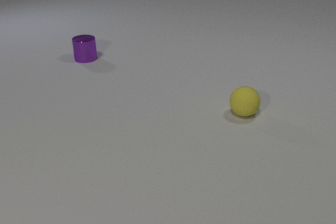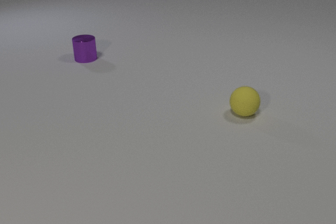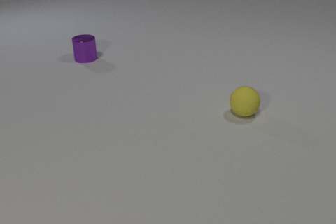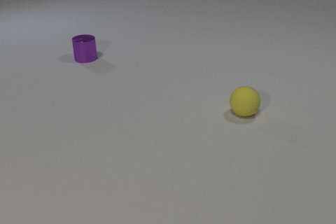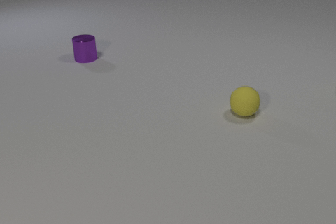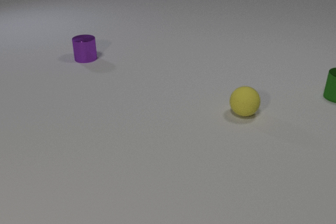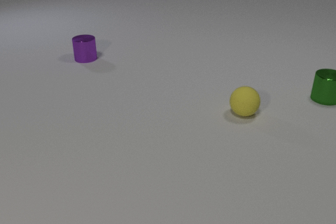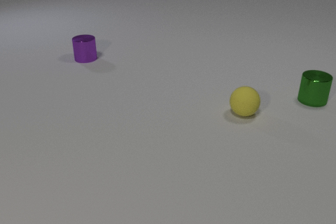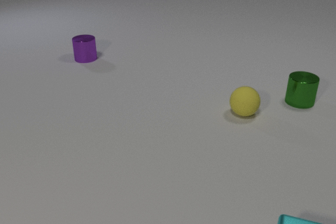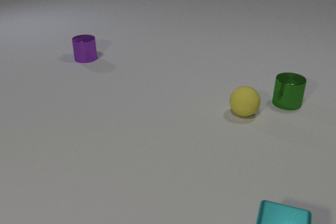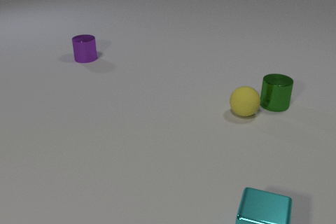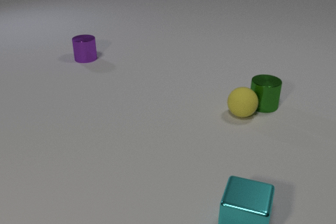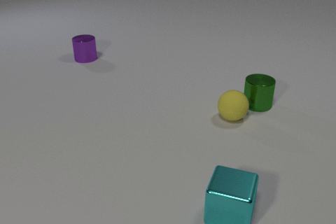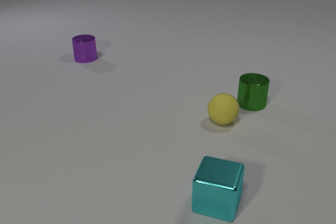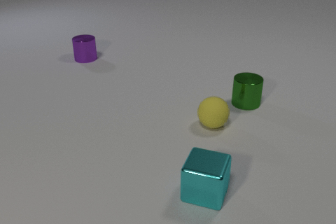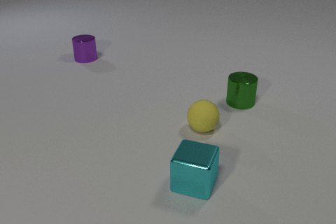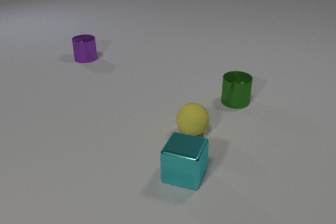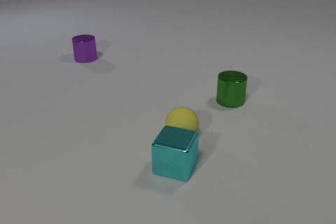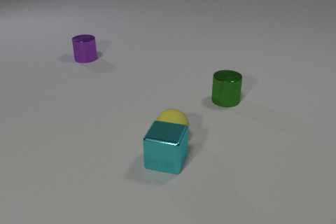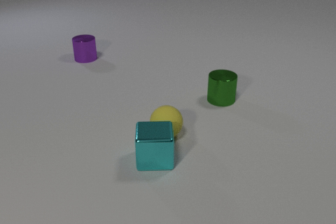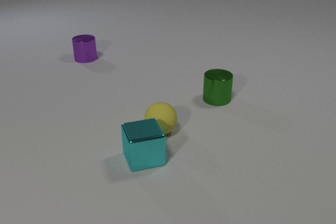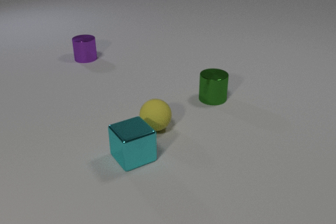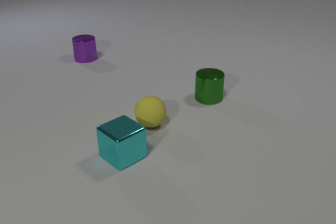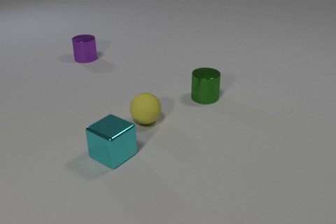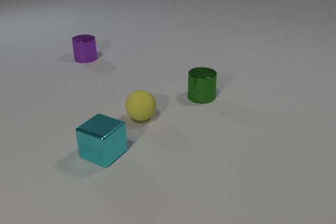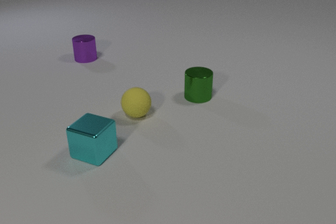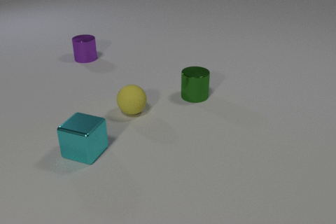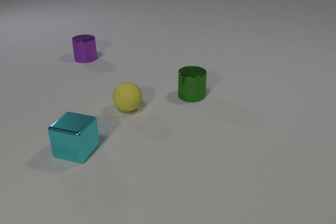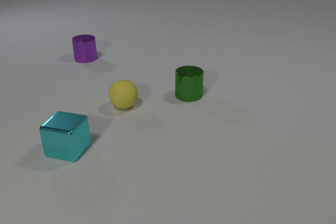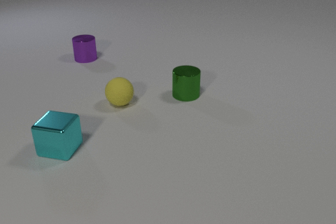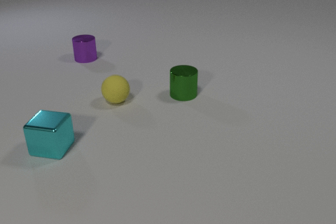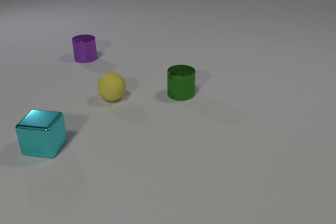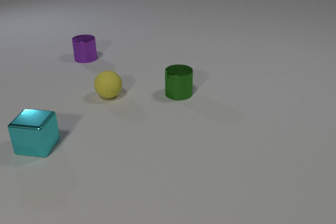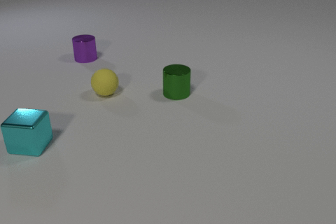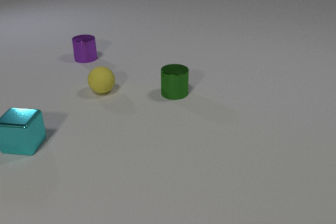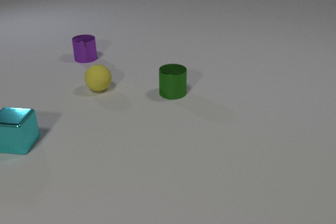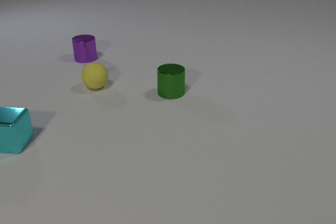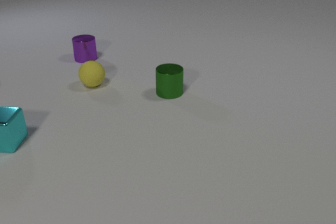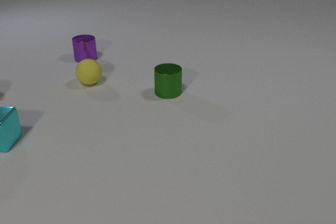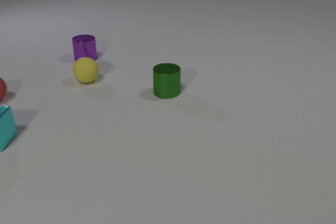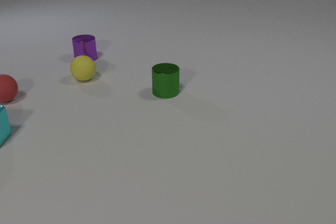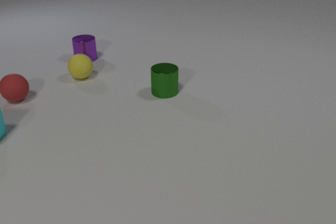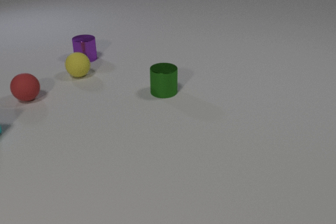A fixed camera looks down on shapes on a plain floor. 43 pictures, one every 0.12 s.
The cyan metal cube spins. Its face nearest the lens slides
to the right.
The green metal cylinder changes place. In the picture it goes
to the left.
0.00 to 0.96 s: The green metal cylinder comes in at the right edge, slides to the left and toward the camera. The cyan metal cube comes in at the bottom edge.
0.96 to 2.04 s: The green metal cylinder slides to the left. The yellow rubber sphere rolls to the left and toward the camera. The cyan metal cube slides away from the camera and to the left. The green metal cylinder and the yellow rubber sphere collide.
2.04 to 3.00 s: The green metal cylinder slides to the left. The yellow rubber sphere rolls to the left and away from the camera. The cyan metal cube slides to the left, spins so that its near face slides to the right, counterclockwise seen from above. The yellow rubber sphere and the cyan metal cube collide.
3.00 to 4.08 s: The green metal cylinder slides to the left. The yellow rubber sphere rolls away from the camera and to the left. The cyan metal cube slides to the left and away from the camera.
4.08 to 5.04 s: The green metal cylinder slides to the left. The yellow rubber sphere rolls away from the camera and to the left. The cyan metal cube slides to the left and away from the camera. The red rubber sphere comes in at the left edge, rolls to the right.
Are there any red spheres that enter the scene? yes.
What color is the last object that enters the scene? red.
What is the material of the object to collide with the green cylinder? rubber.
